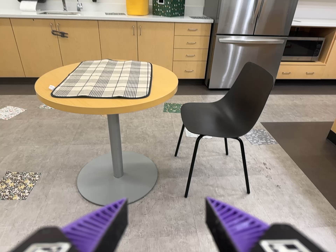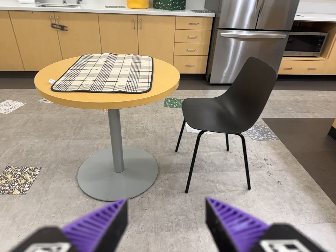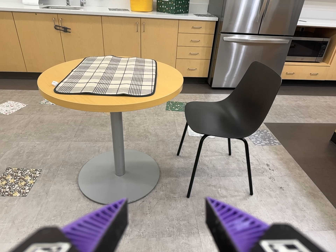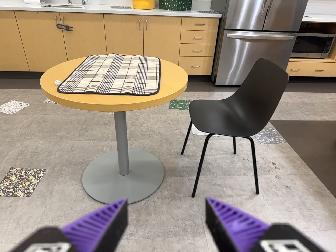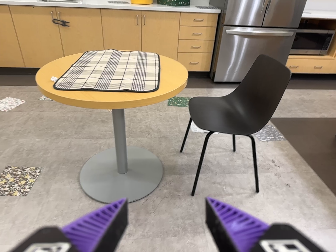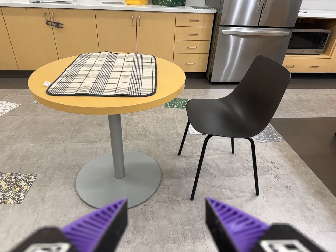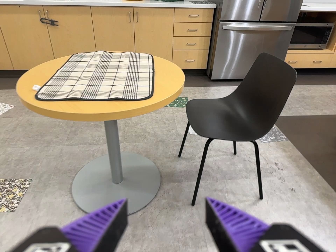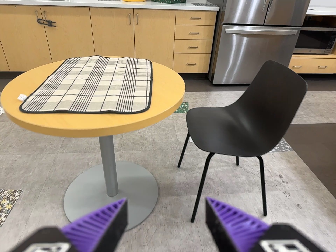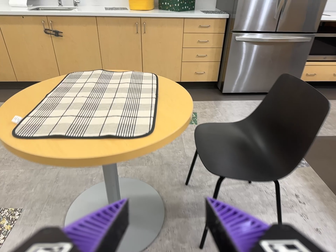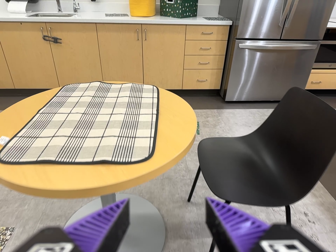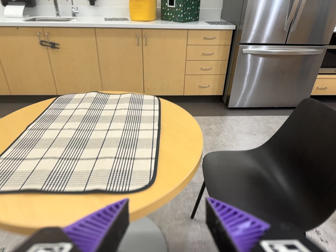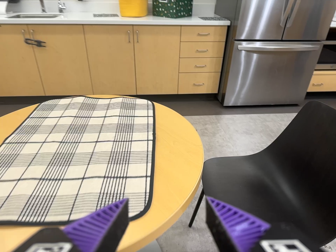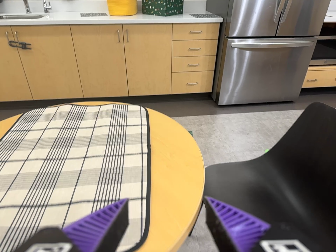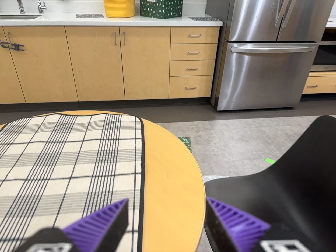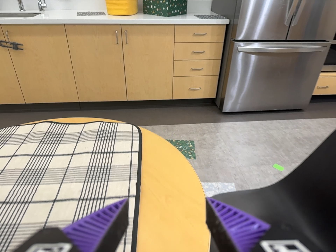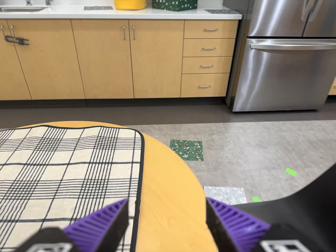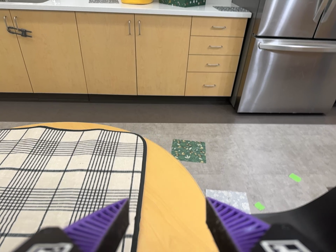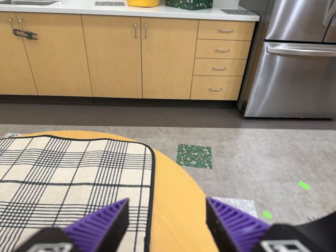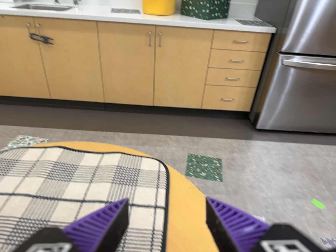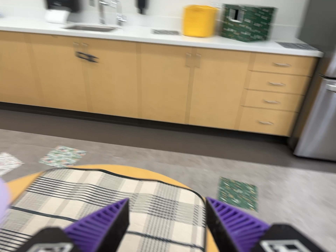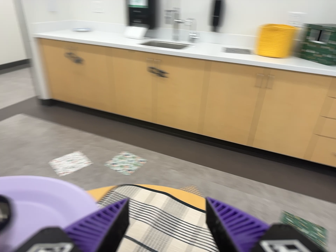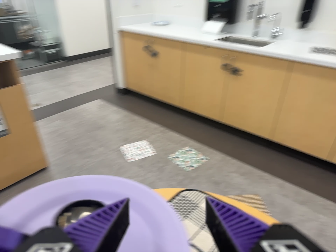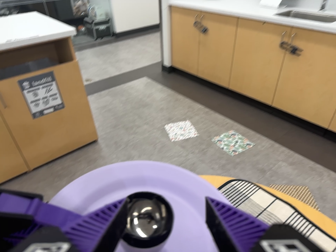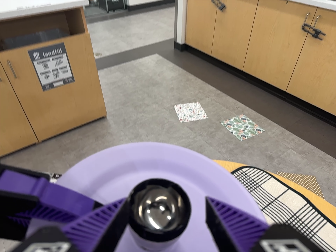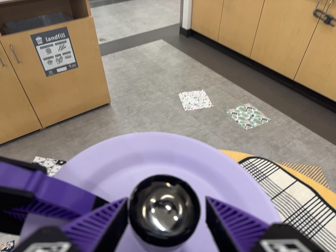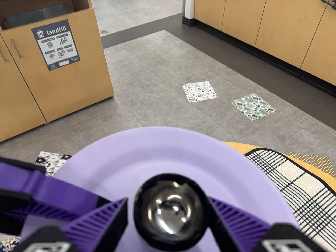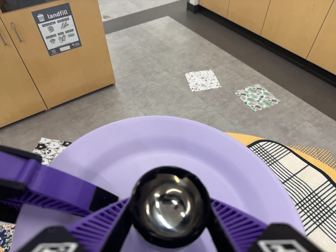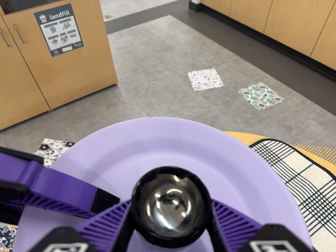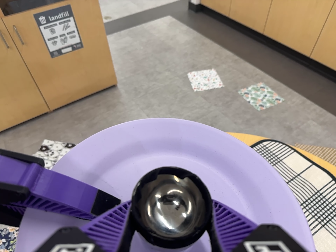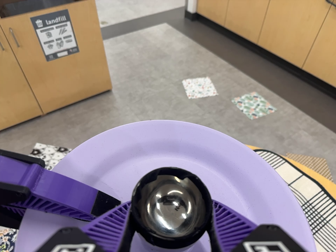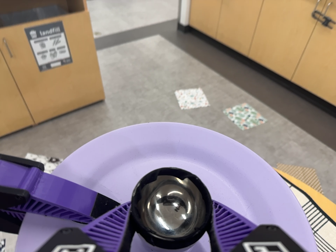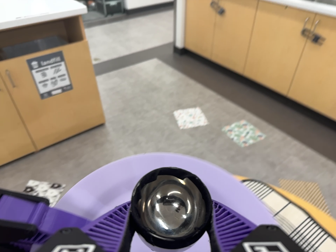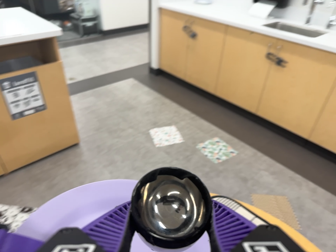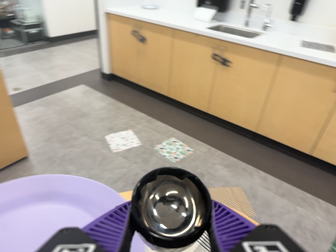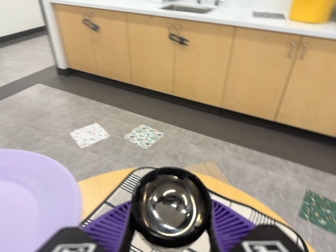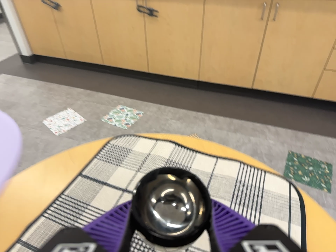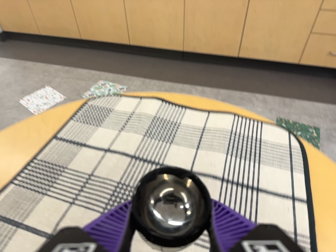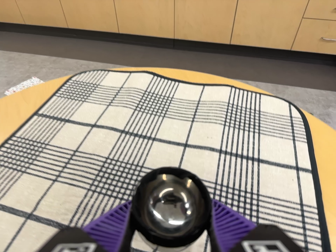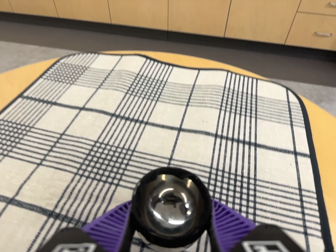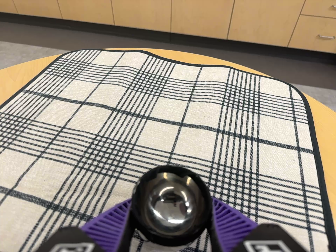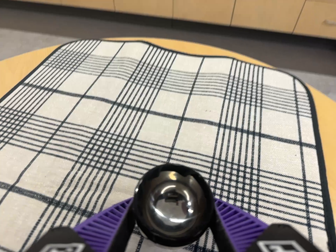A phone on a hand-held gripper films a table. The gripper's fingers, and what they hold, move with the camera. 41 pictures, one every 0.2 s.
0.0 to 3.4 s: The camera travels forward and toward the top of its view, about 110 cm, so what stands in front looms larger.
3.4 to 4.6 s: The camera pans to its left by about 50 degrees. It travels to its left, toward the top of its view and forward, about 28 cm, so close, fixed things drift to the right. It rolls about its line of sight by about 25 degrees, and the scene rotates clockwise.
4.6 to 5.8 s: The camera shifts only a little, or ends up much as it began.
5.8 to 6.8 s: The scene slides to the left, as the camera pans about 25 degrees to its right. It travels to its right and toward the bottom of its view, about 12 cm, so close, fixed things drift to the left. Its aim tips toward the top of its view by about 10 degrees. It rolls about its line of sight by about 15 degrees, and the scene rotates counterclockwise.
6.8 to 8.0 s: The scene slides to the left, as the camera pans about 10 degrees to its right. It travels forward and toward the bottom of its view, about 24 cm, so what stands in front looms larger. Its aim tips toward the bottom of its view by about 15 degrees, and the scene shifts upward. It rolls about its line of sight by about 10 degrees, and the scene rotates counterclockwise.
The film runs forward here.
